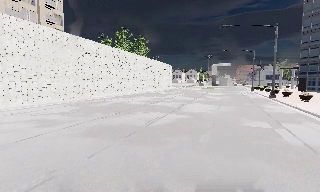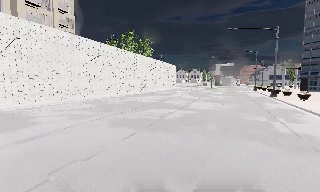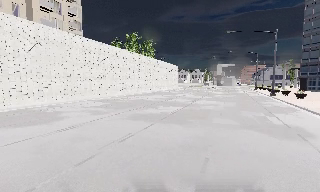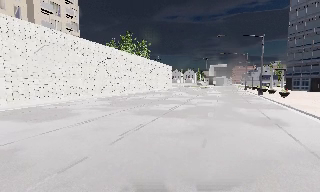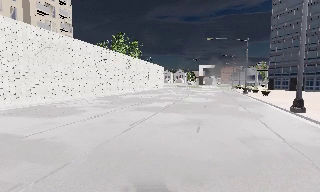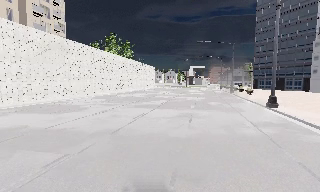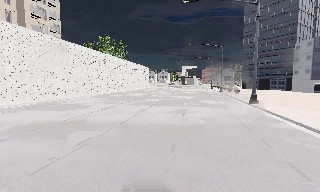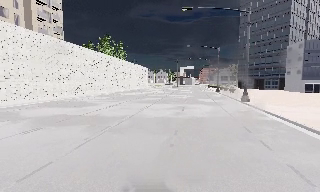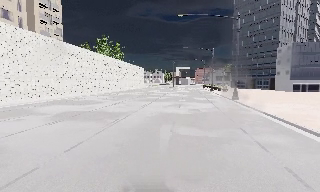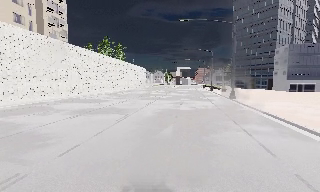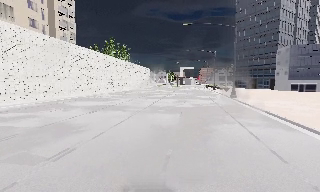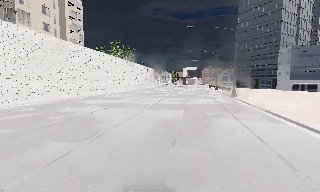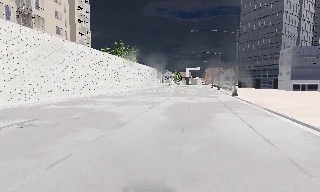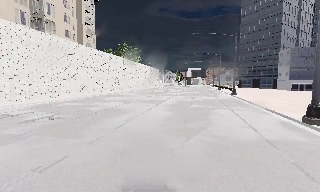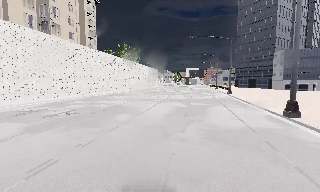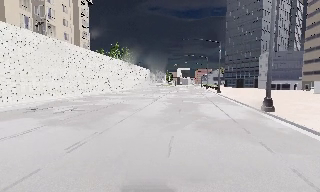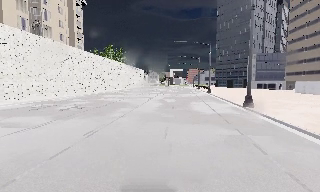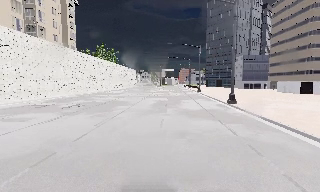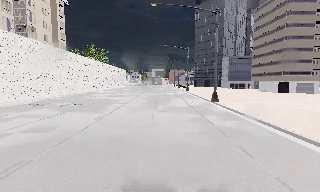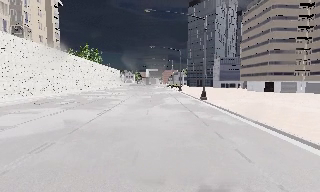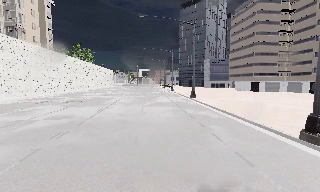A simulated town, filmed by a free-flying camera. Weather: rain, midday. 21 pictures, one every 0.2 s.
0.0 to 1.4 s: The camera pans to its right, which is clockwise from overhead, by about 10 degrees. It travels backward, about 12 m, so what stands in front gets smaller.
1.4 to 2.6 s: The camera travels backward, about 10 m, so what stands in front gets smaller.
2.6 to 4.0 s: The camera pans to its right, which is clockwise from overhead, by about 20 degrees. It travels backward, about 12 m, so what stands in front gets smaller.
The film runs backward here.
